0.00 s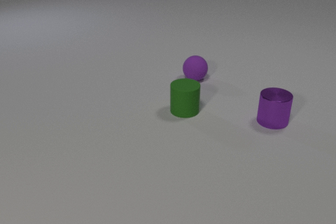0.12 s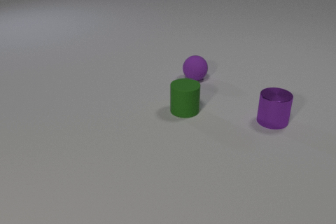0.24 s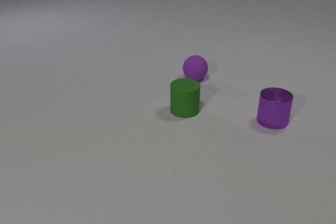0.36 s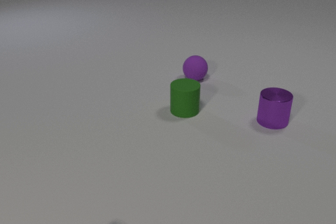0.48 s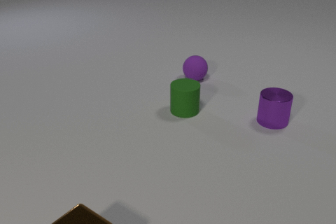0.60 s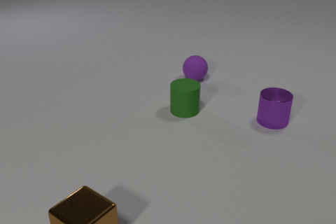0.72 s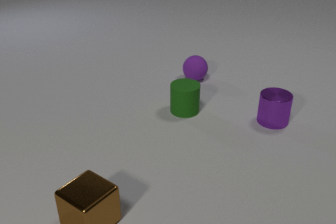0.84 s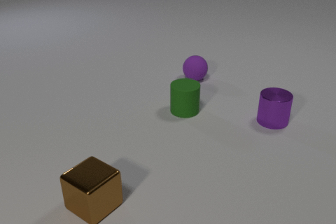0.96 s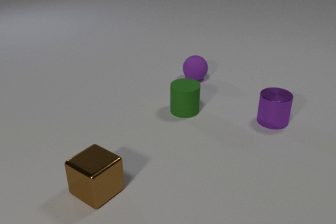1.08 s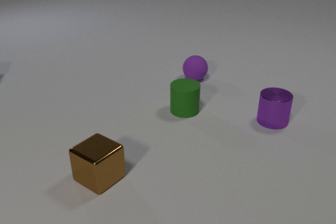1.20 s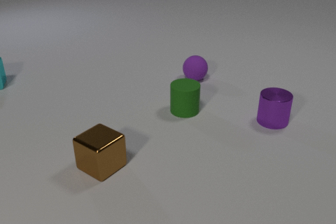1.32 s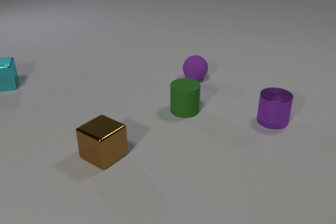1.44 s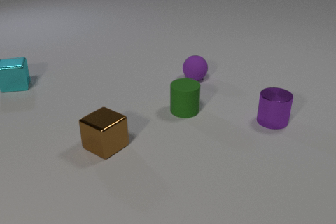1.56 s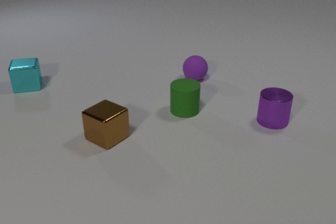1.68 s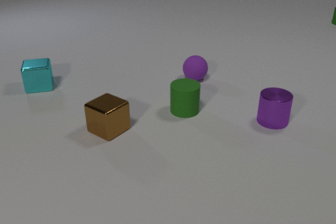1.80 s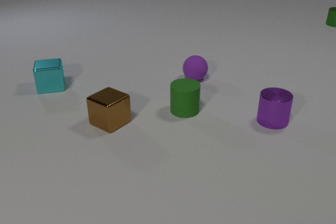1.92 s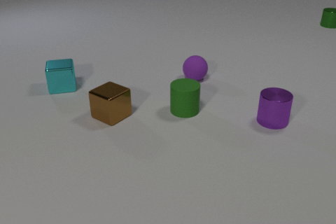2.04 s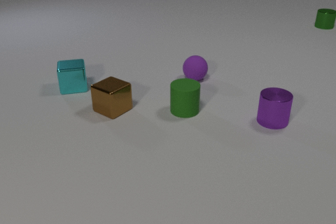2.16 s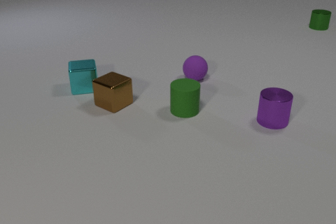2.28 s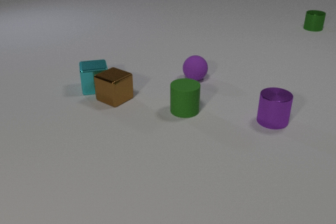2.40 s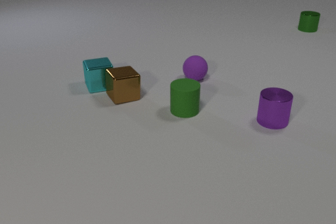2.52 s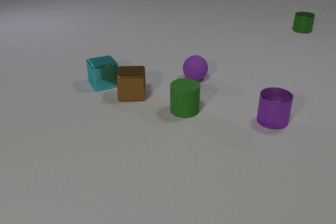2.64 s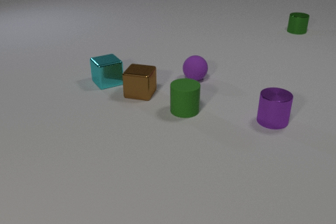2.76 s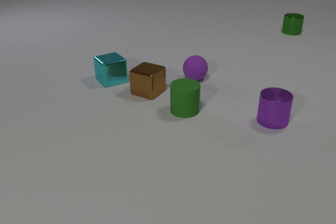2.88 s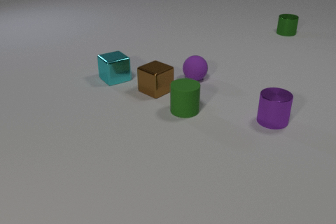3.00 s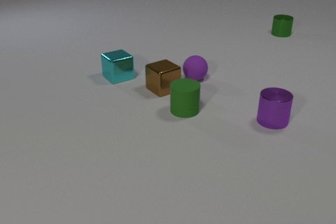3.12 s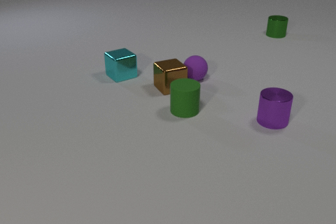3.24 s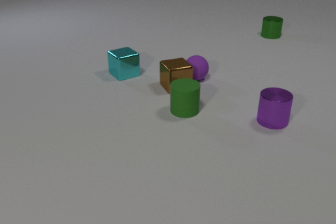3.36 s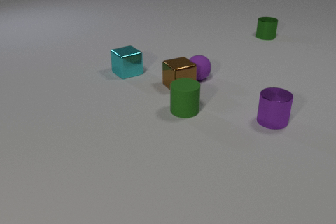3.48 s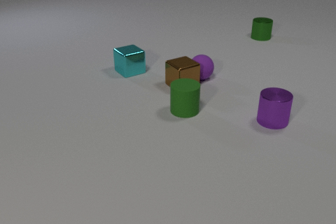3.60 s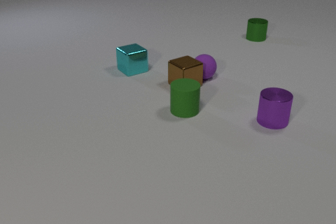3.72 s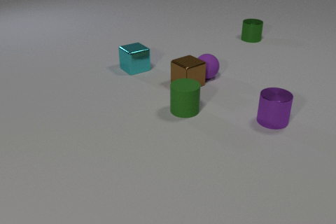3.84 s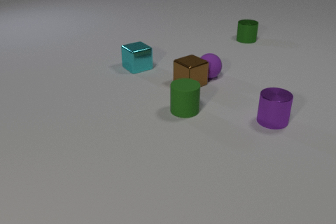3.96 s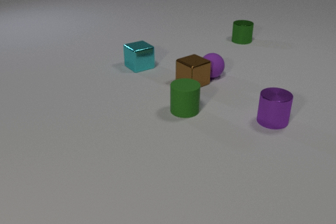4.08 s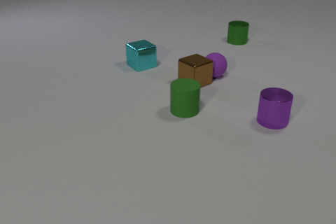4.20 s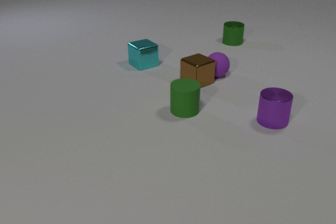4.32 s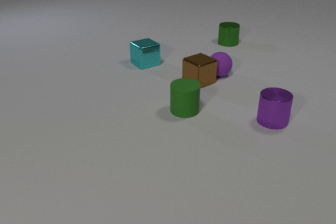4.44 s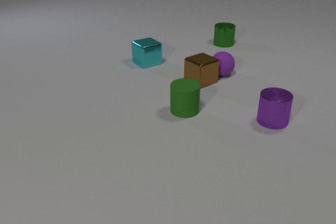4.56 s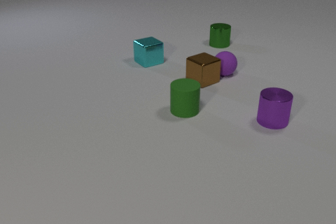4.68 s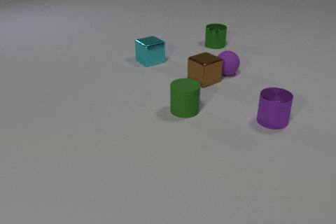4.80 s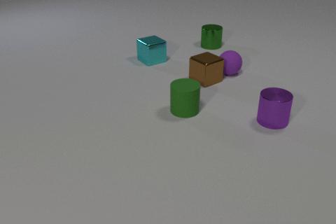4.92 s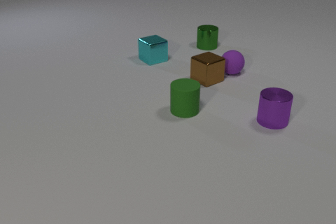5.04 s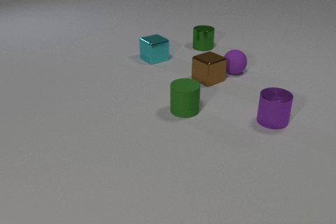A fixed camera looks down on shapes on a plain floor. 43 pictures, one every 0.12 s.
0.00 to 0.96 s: The brown metal cube comes in at the bottom edge, slides away from the camera.
0.96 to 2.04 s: The brown metal cube slides away from the camera. The cyan metal cube comes in at the left edge, slides to the right and toward the camera. The green metal cylinder comes in at the right edge, slides toward the camera and to the left.
2.04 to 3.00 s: The brown metal cube slides to the right and away from the camera, spins so that its near face slides to the left, clockwise seen from above. The cyan metal cube slides to the right. The green metal cylinder slides to the left and toward the camera. The brown metal cube and the cyan metal cube collide.
3.00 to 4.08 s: The brown metal cube slides to the right and away from the camera. The cyan metal cube slides away from the camera and to the right. The purple rubber sphere rolls to the right and away from the camera. The green metal cylinder slides to the left and toward the camera. The brown metal cube and the purple rubber sphere collide.
4.08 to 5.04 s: The brown metal cube slides to the right and away from the camera. The cyan metal cube slides away from the camera and to the right. The purple rubber sphere rolls to the right and away from the camera. The green metal cylinder slides to the left and toward the camera.
What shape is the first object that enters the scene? cube.
What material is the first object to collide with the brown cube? metal.
What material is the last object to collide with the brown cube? rubber.
